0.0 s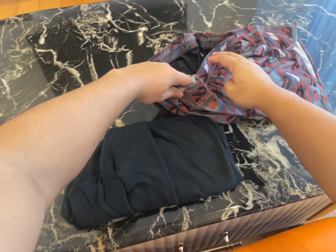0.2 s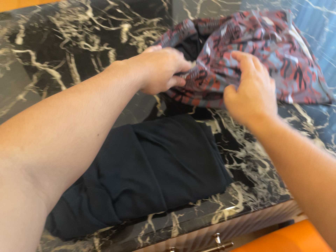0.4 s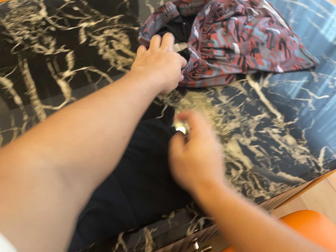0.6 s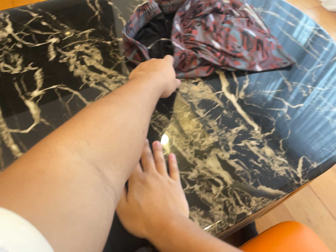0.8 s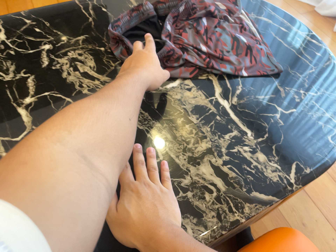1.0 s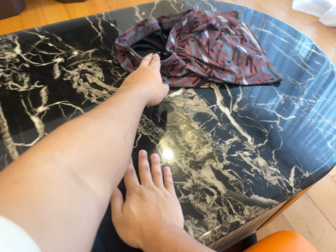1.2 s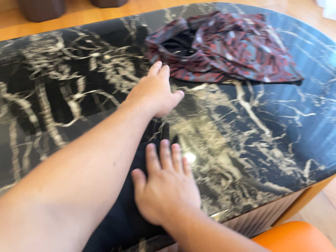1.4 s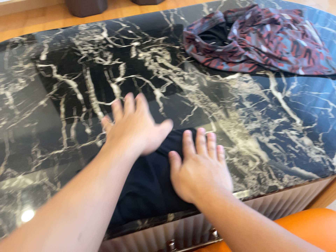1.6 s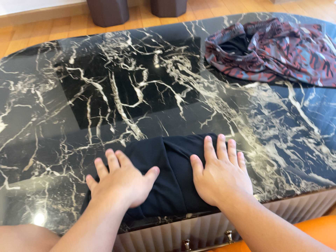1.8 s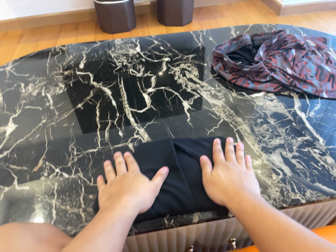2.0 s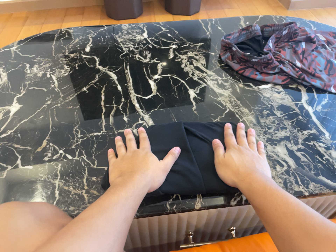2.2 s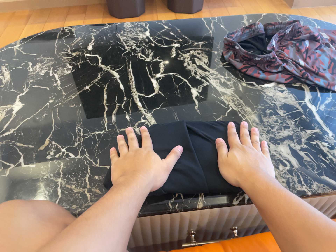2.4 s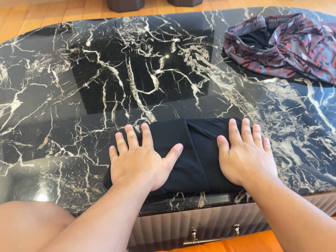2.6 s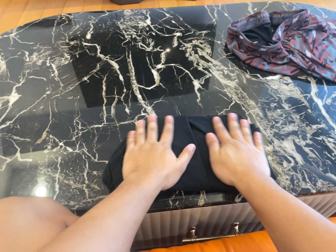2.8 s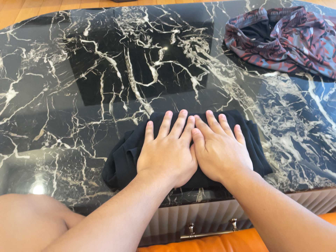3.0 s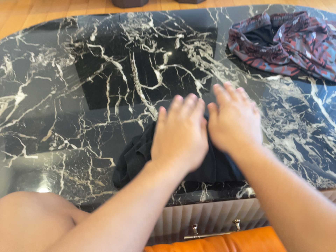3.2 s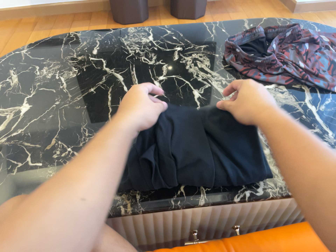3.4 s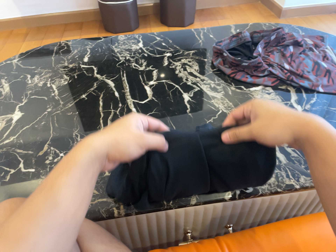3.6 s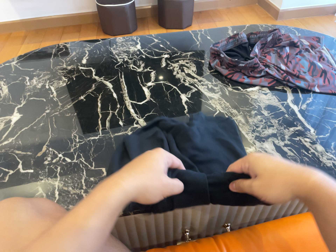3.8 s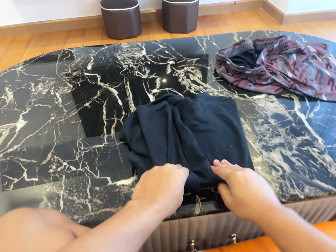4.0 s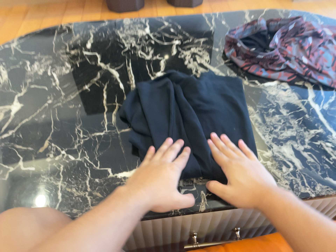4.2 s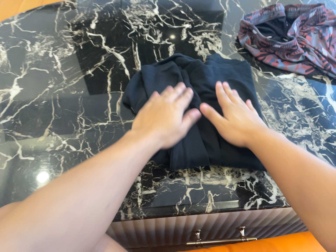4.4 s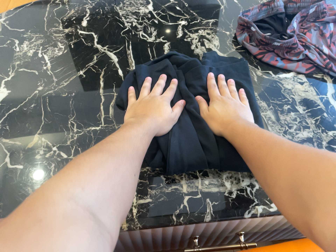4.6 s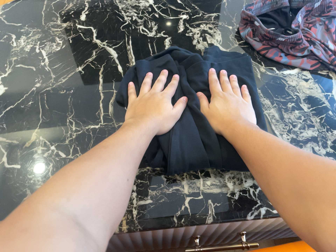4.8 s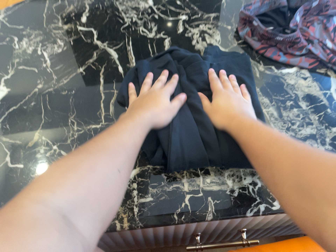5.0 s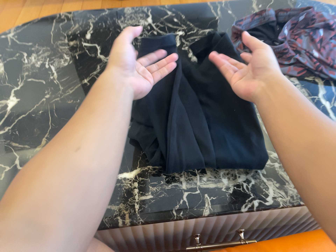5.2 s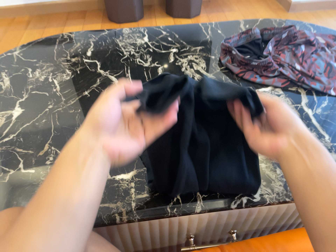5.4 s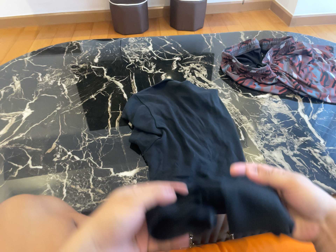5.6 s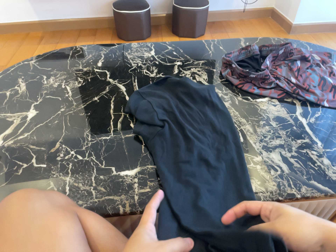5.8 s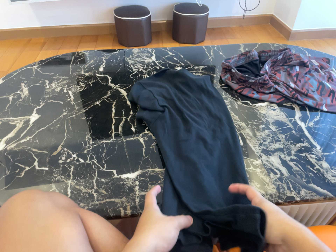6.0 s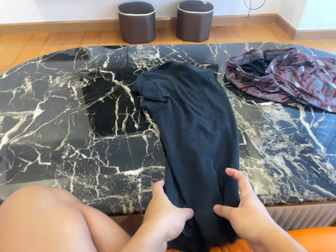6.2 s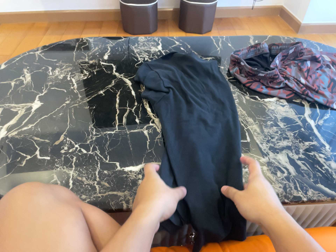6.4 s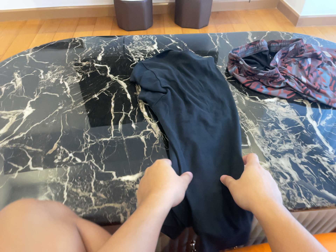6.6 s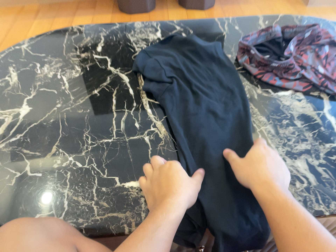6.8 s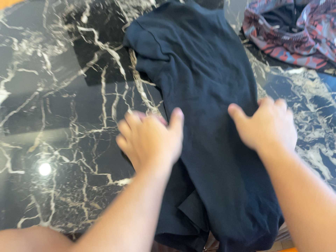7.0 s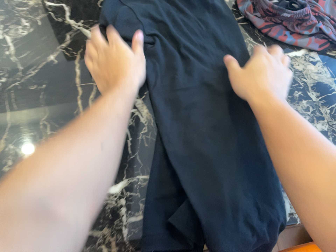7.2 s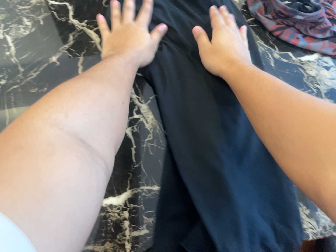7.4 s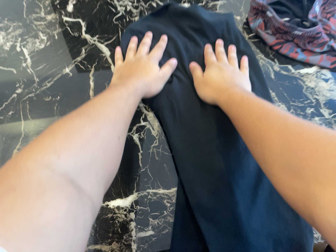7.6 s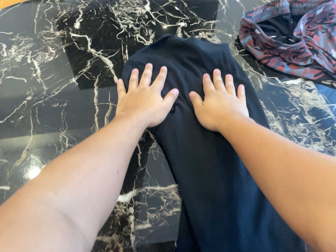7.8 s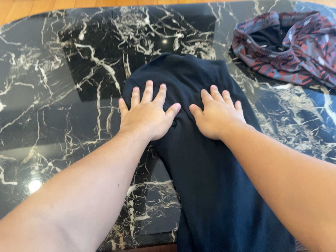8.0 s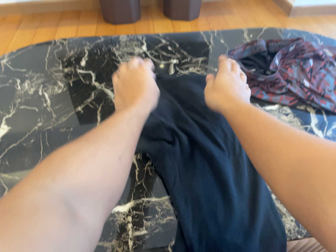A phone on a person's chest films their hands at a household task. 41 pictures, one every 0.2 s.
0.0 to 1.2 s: The camera travels to its right, about 6 cm, so close, fixed things drift to the left.
1.2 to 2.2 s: The camera travels toward the bottom of its view, backward and to its left, about 12 cm, so close, fixed things drift upward. It rolls about its line of sight by about 10 degrees, and the scene rotates clockwise.
2.2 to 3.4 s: The camera shifts only a little, or ends up much as it began.
3.4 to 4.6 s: The camera travels forward and toward the top of its view, about 14 cm, so what stands in front looms larger. Its aim tips toward the bottom of its view by about 10 degrees.
4.6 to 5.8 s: The camera travels backward and toward the bottom of its view, about 18 cm, so what stands in front gets smaller. Its aim tips toward the top of its view by about 15 degrees.
5.8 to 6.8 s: The camera travels forward and toward the top of its view, about 18 cm, so what stands in front looms larger. Its aim tips toward the bottom of its view by about 15 degrees.
6.8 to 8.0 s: The camera's aim tips toward the top of its view by about 10 degrees, and the scene shifts downward.
The film runs backward here.
